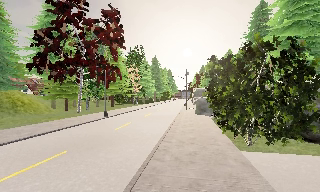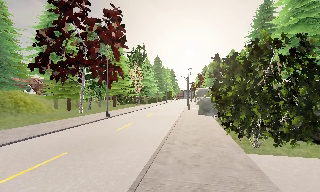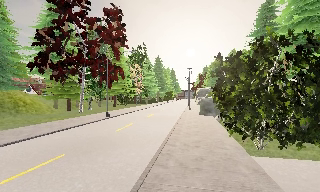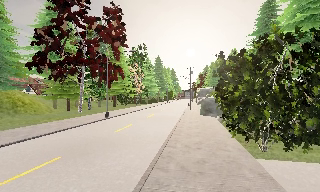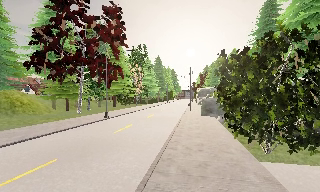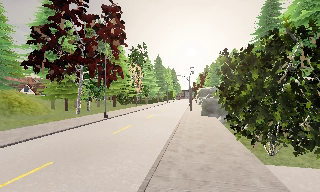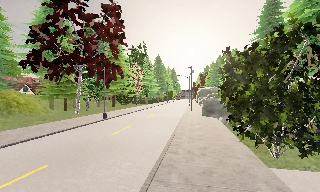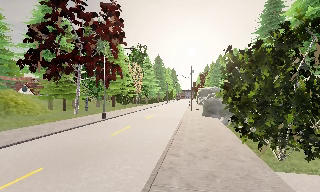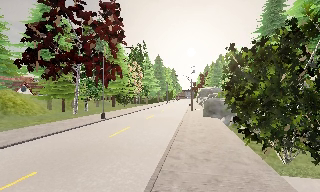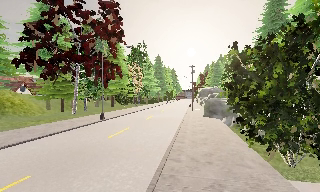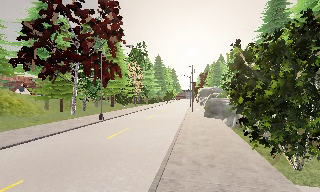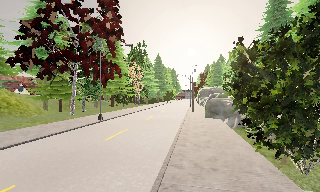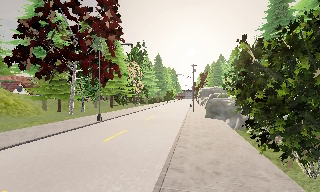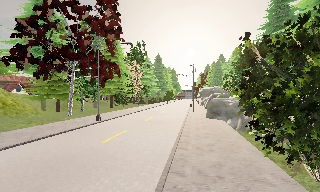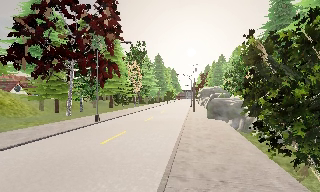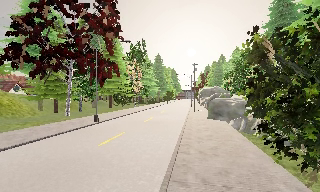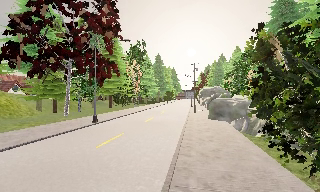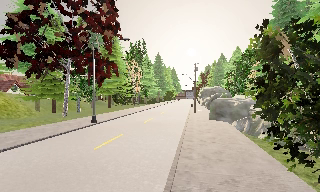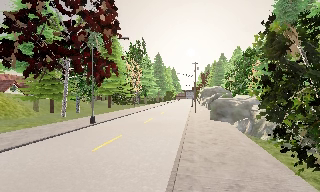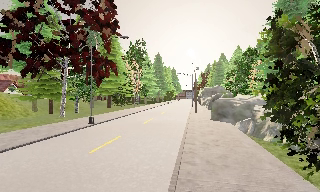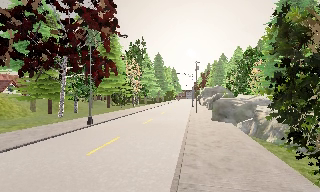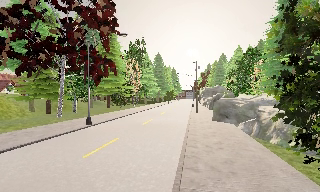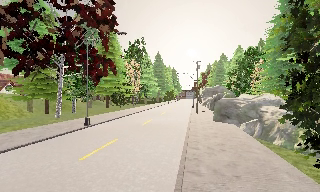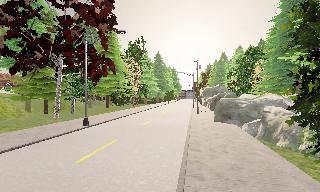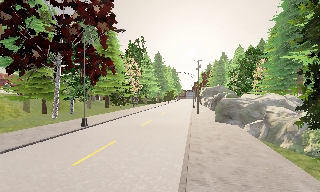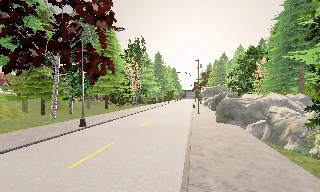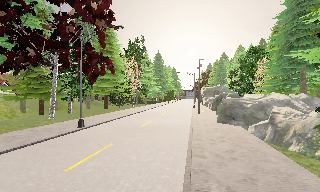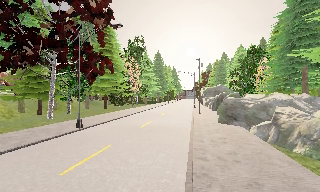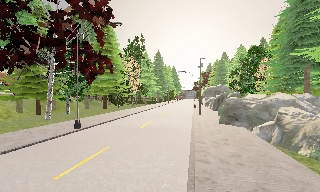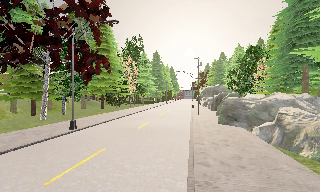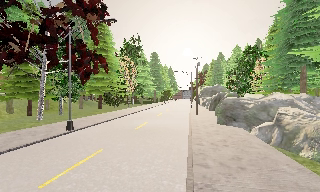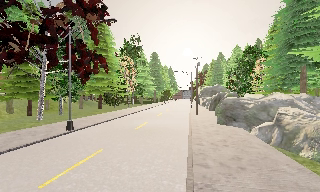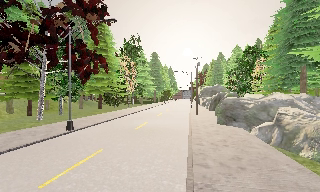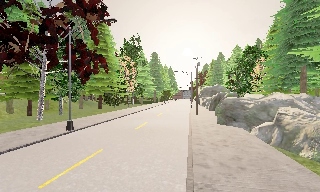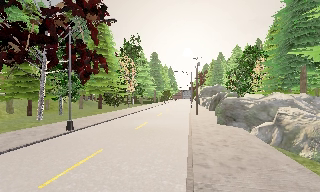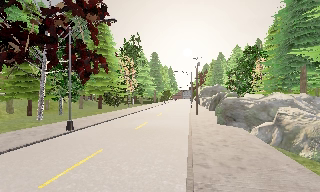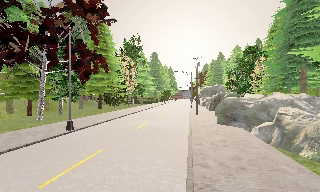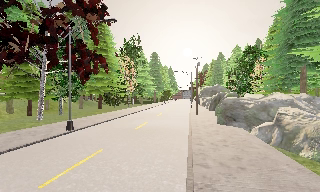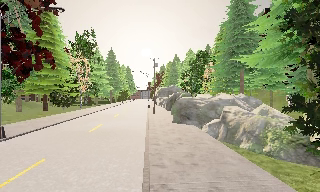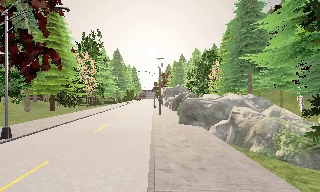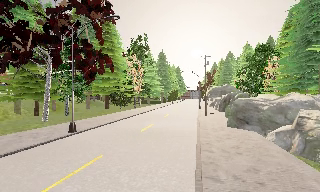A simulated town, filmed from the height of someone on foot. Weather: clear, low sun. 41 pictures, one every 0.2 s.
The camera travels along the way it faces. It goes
forward.
0.0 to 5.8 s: The camera travels forward, about 8 m, so what stands in front looms larger.
5.8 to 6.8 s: The camera shifts only a little, or ends up much as it began.
6.8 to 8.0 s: The camera travels forward, about 0.5 m, so what stands in front looms larger. It gains speed.
The film runs forward here.
